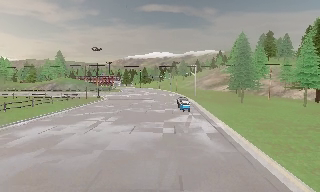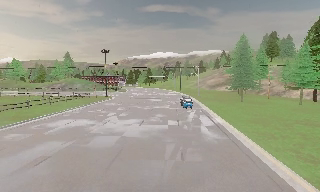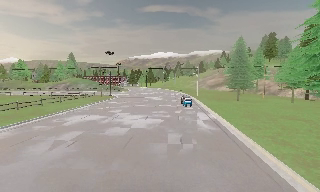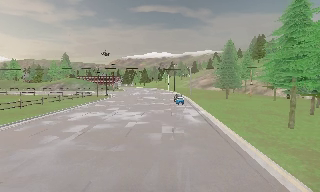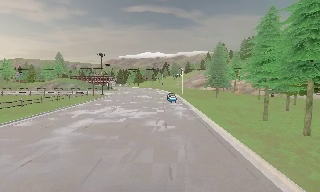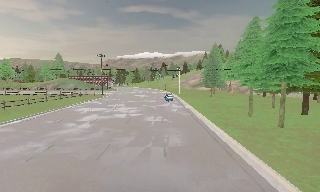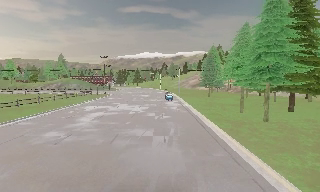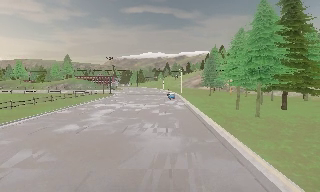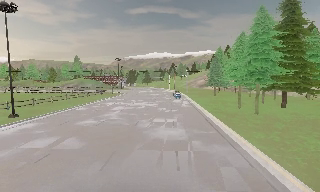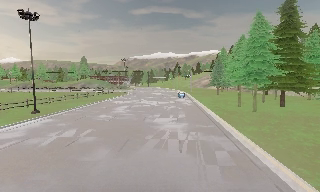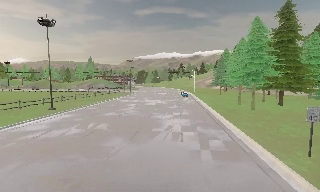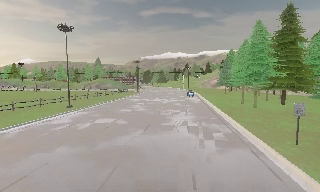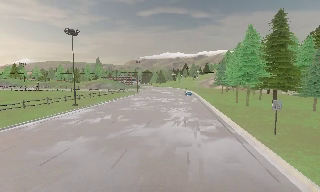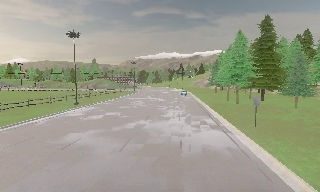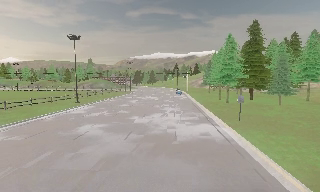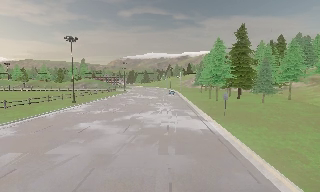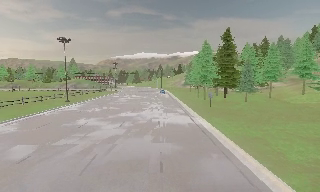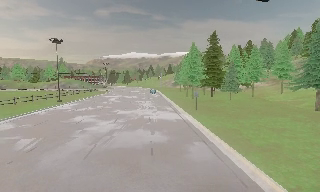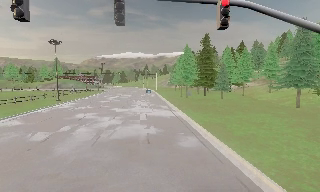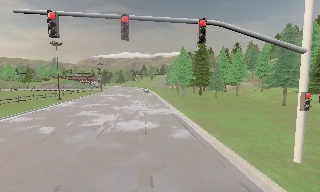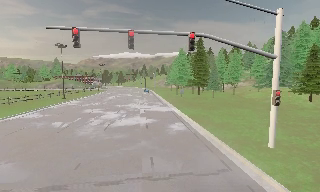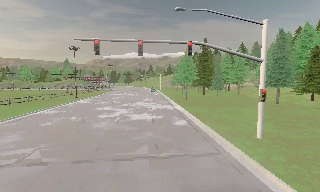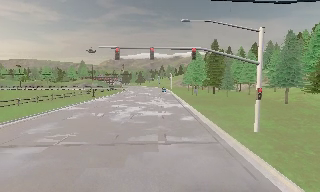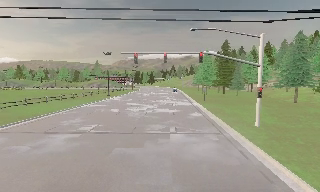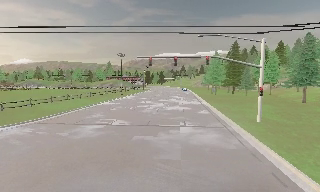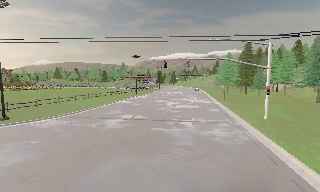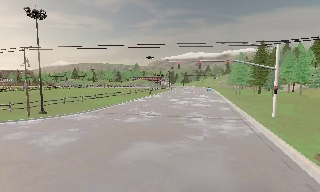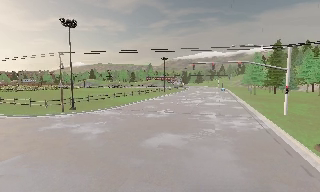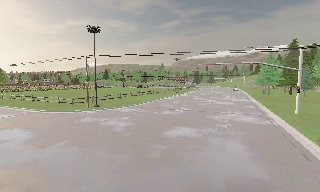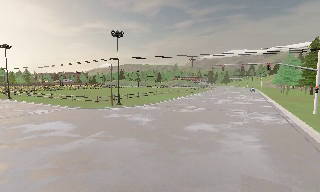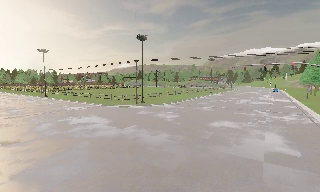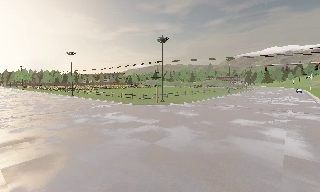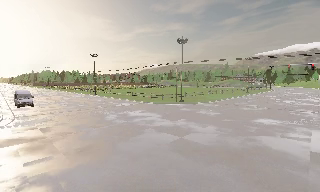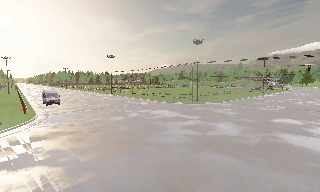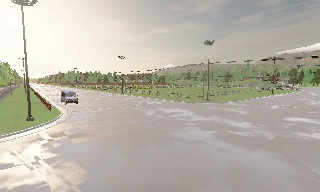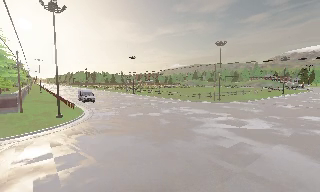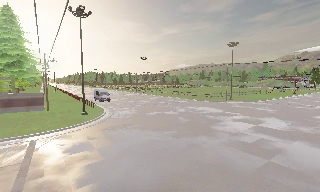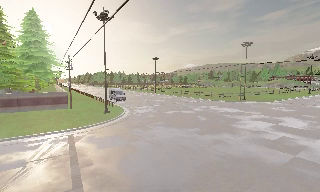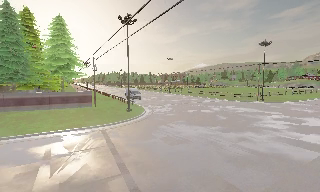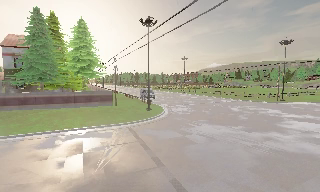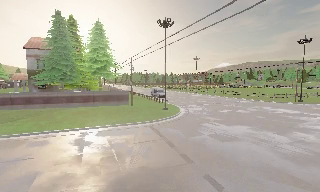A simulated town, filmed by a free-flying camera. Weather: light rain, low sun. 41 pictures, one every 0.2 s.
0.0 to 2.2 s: The camera travels backward, about 20 m, so what stands in front gets smaller.
2.2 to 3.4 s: The camera pans to its right, which is clockwise from overhead, by about 15 degrees. It travels backward, about 11 m, so what stands in front gets smaller.
3.4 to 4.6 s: The camera travels backward, about 11 m, so what stands in front gets smaller.
4.6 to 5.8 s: The camera pans to its left, which is counterclockwise from overhead, by about 25 degrees. It travels backward, about 12 m, so what stands in front gets smaller.
5.8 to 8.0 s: The camera swings to its left by about 40 degrees, and the scene slides to the right. It travels to its left and backward, about 17 m, so close, fixed things drift to the right.
The film runs backward here.
